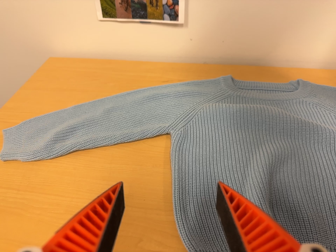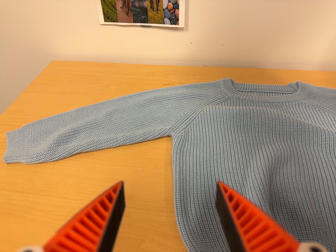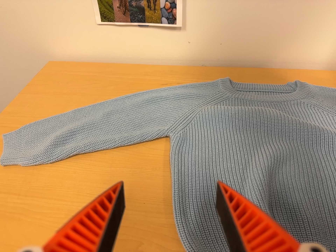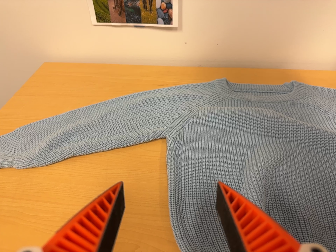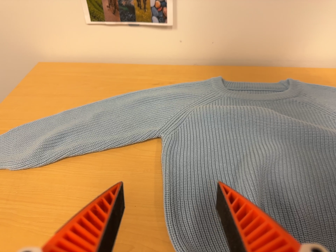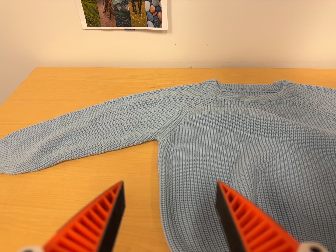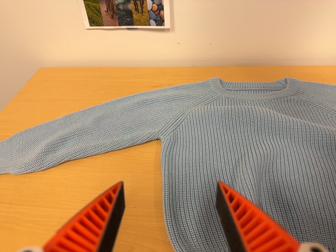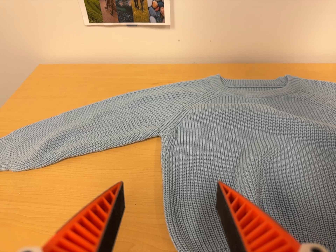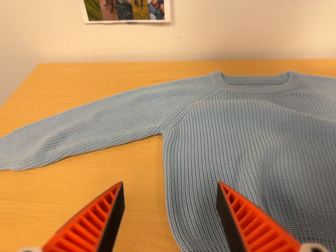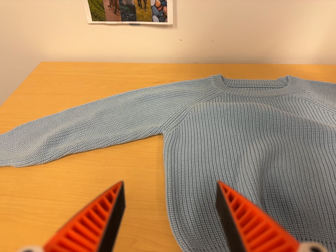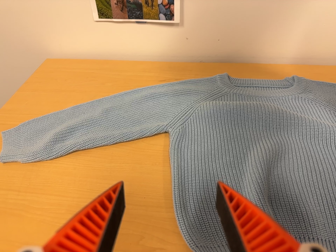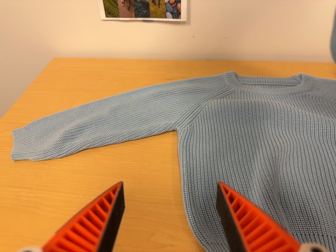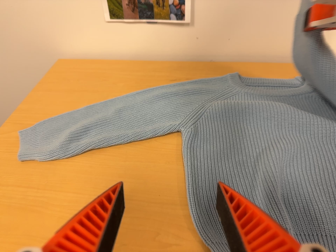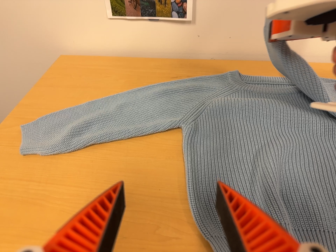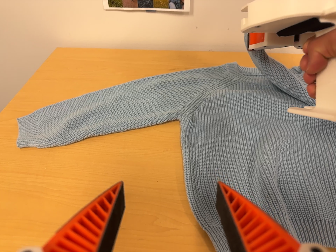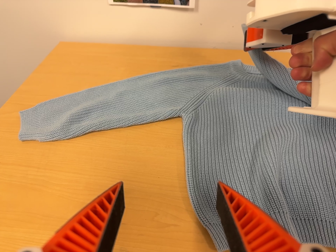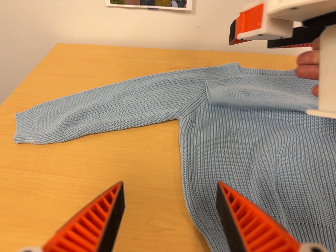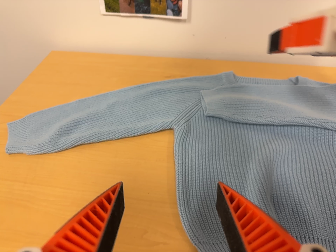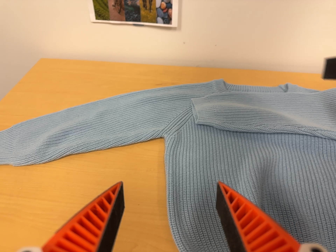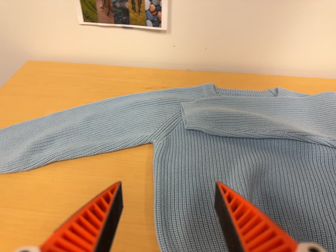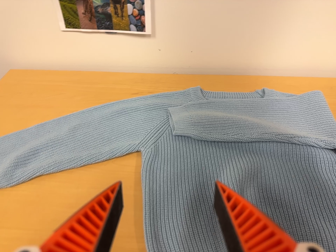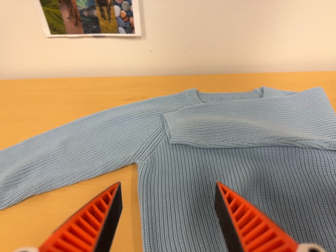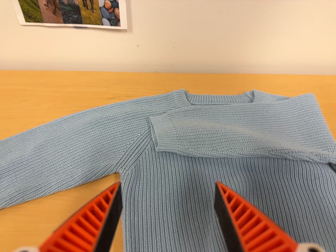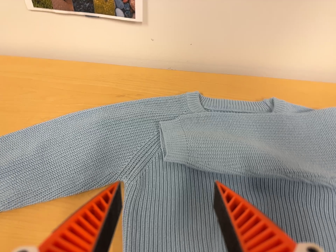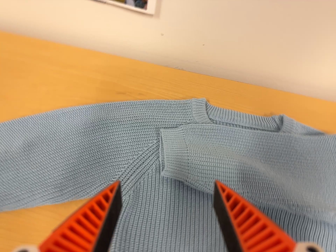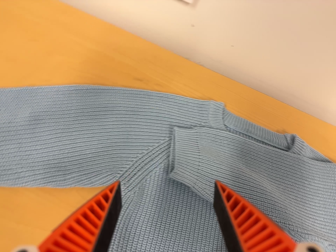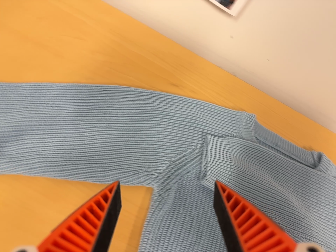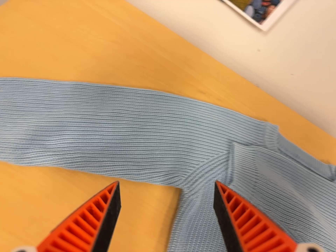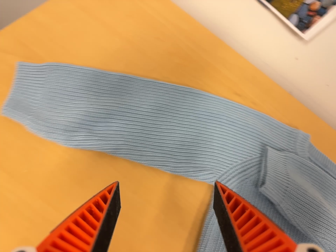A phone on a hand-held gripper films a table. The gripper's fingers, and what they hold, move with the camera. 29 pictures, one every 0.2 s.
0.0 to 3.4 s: The camera shifts only a little, or ends up much as it began.
3.4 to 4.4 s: The camera travels toward the top of its view and forward, about 12 cm, so close, fixed things drift downward.
4.4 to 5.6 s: The camera travels to its left and toward the top of its view, about 22 cm, so close, fixed things drift to the right. Its aim tips toward the bottom of its view by about 10 degrees. It rolls about its line of sight by about 35 degrees, and the scene rotates clockwise.
The film runs forward here.
